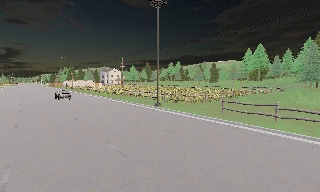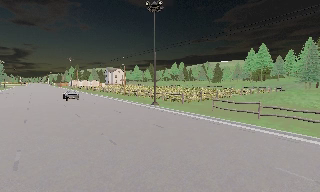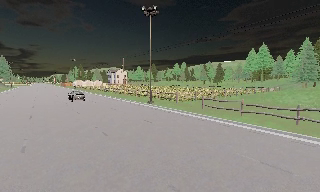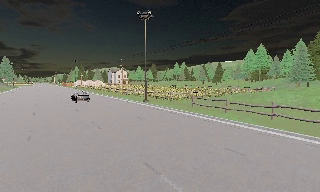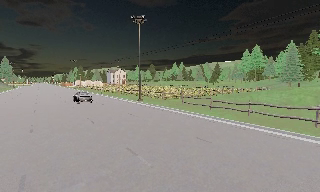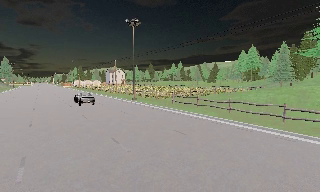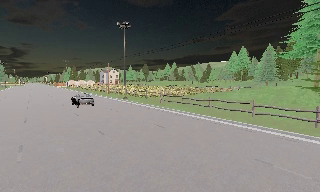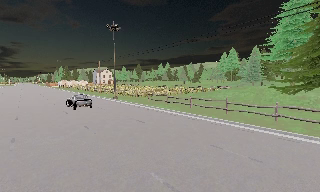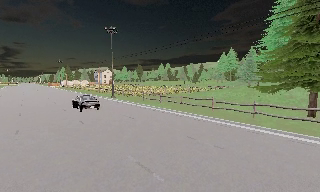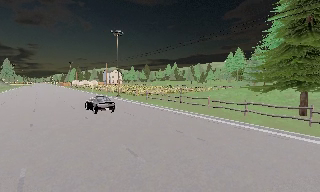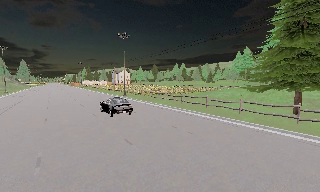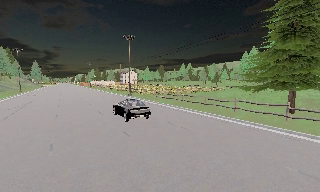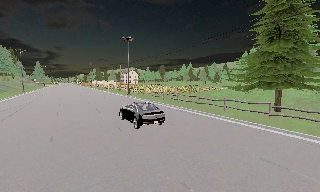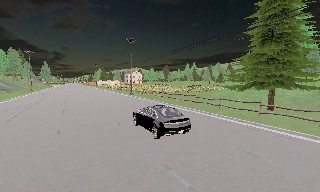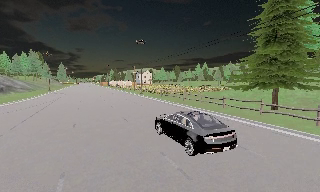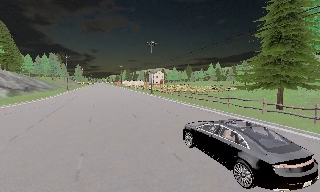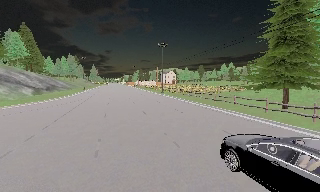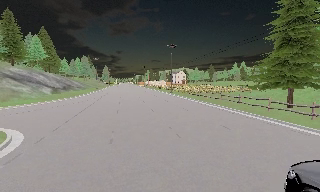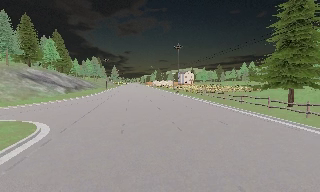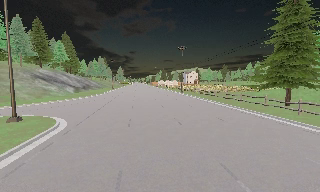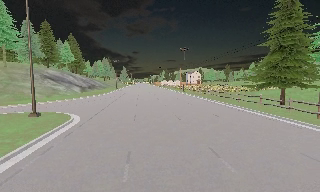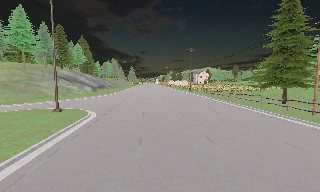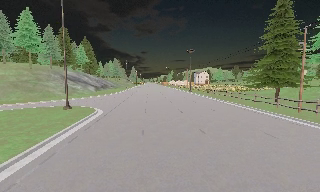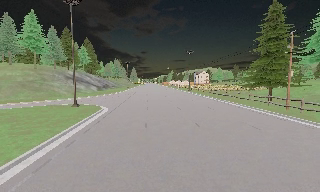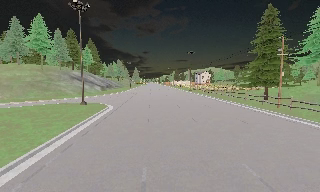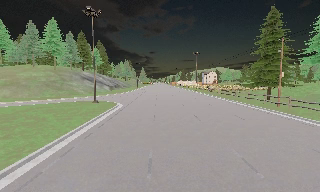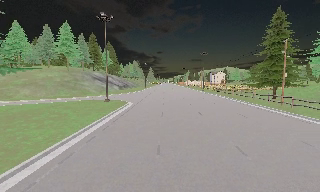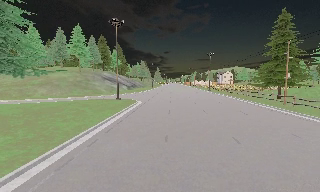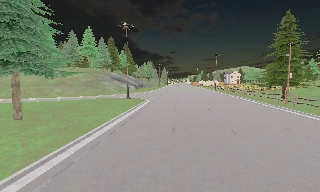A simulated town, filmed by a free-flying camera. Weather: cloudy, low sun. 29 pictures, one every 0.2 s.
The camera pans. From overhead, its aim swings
counterclockwise.
0.0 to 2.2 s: The camera travels backward and to its right, about 17 m, so what stands in front gets smaller.
2.2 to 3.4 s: The camera pans to its left, which is counterclockwise from overhead, by about 20 degrees. It travels backward and to its right, about 7 m, so what stands in front gets smaller.
3.4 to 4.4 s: The camera travels backward, about 7 m, so what stands in front gets smaller.
4.4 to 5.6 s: The camera swings to its left by about 10 degrees, and the scene slides to the right. It travels backward, about 9 m, so what stands in front gets smaller.
The film runs backward here.
